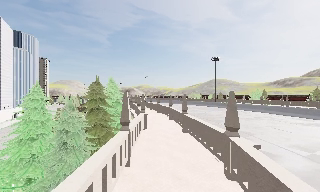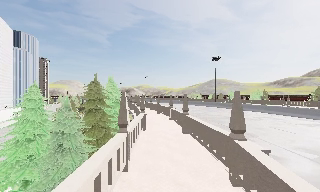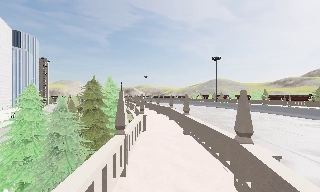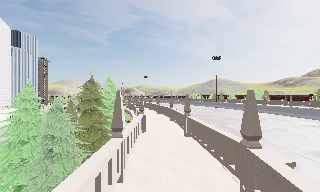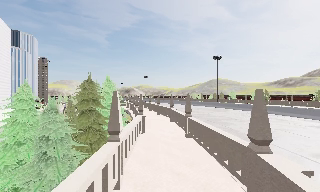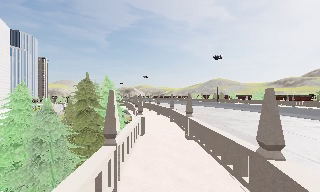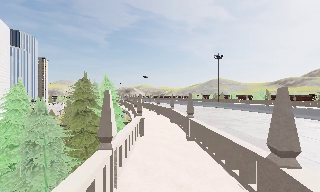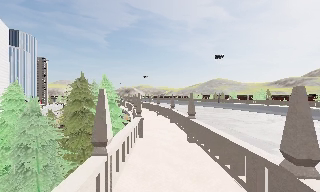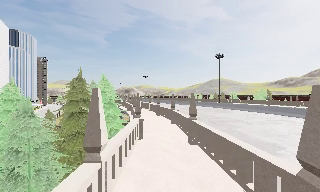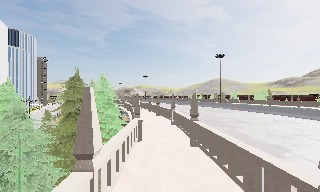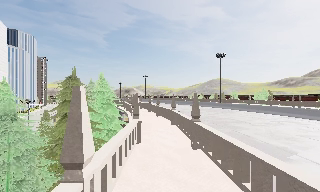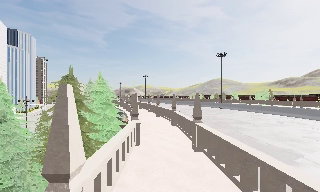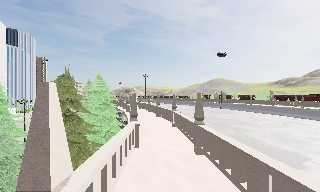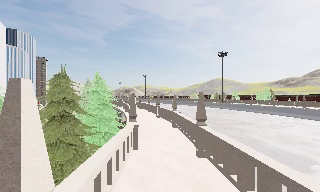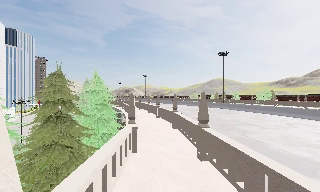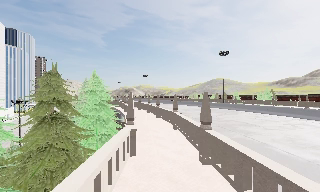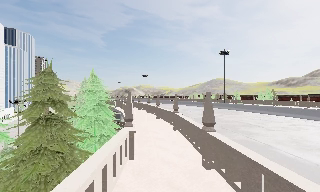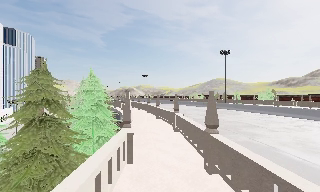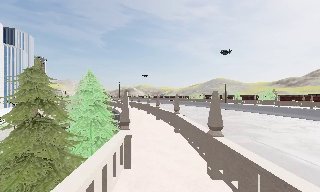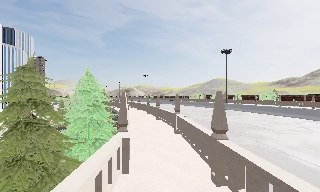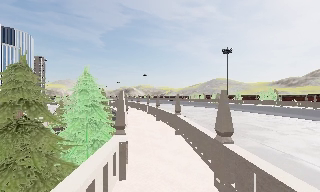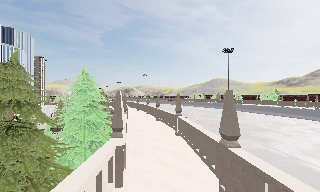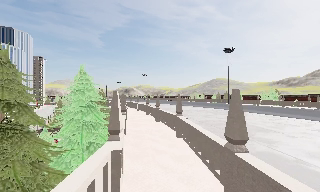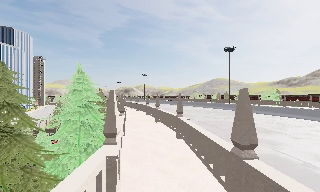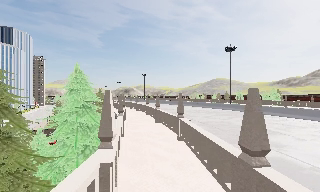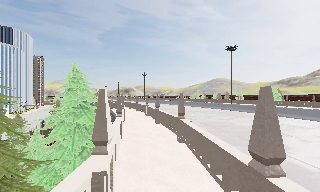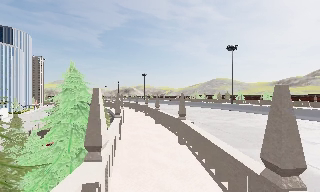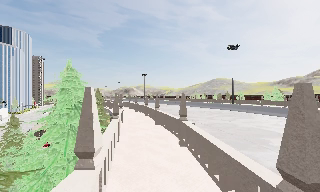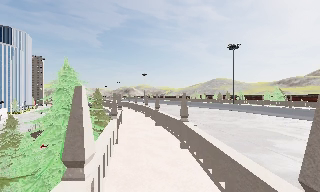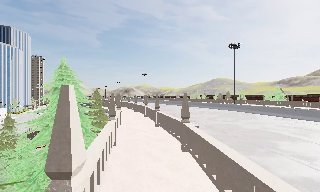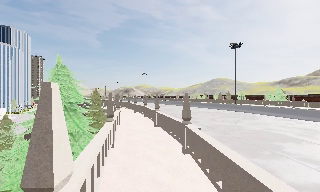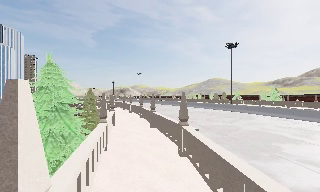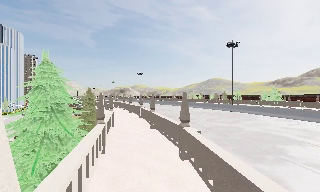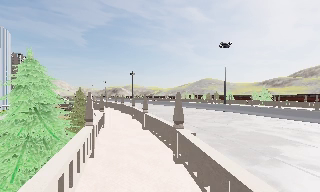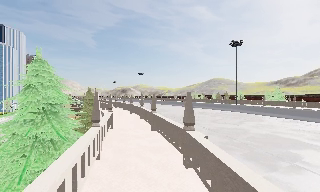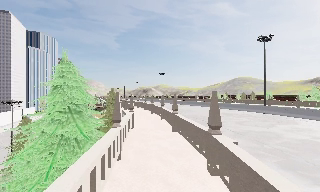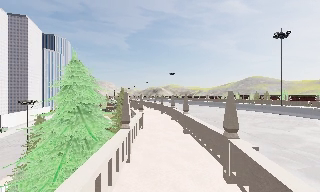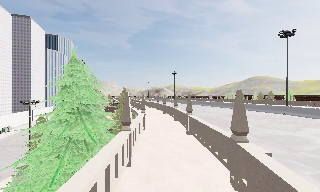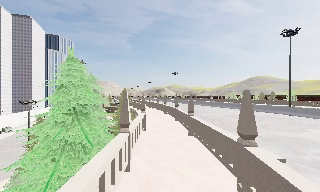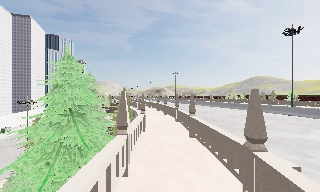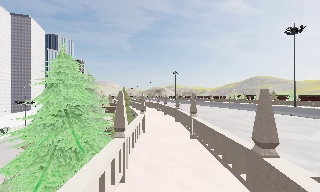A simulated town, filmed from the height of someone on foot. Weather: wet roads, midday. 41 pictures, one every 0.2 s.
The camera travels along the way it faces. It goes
forward.
0.0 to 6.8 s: The camera travels forward, about 12 m, so what stands in front looms larger.
6.8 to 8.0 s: The camera swings to its left by about 10 degrees, and the scene slides to the right. It travels forward, about 2 m, so what stands in front looms larger.
The film runs forward here.
